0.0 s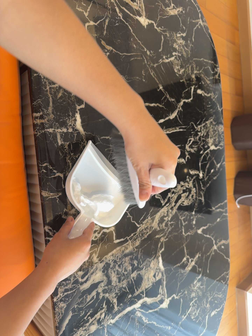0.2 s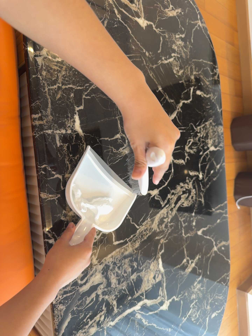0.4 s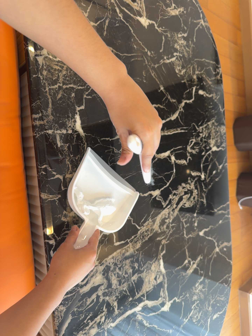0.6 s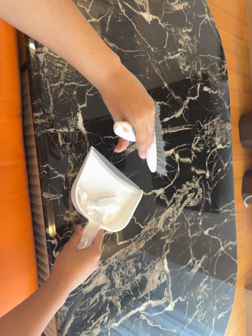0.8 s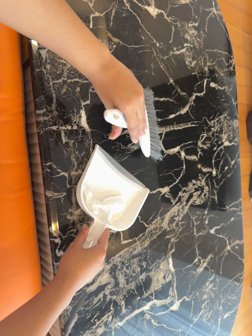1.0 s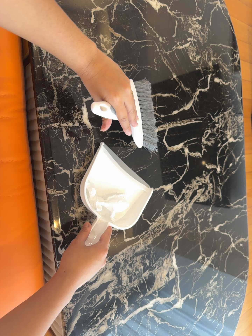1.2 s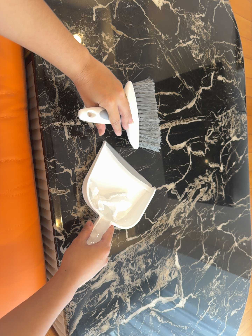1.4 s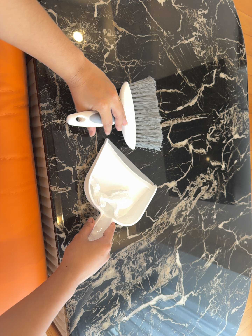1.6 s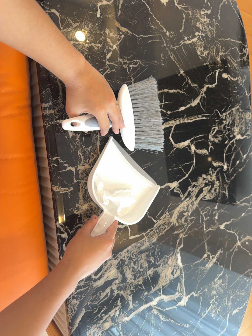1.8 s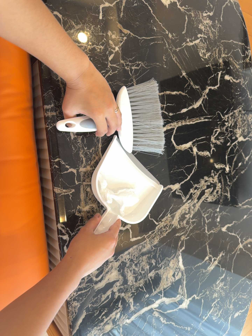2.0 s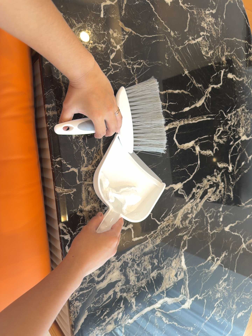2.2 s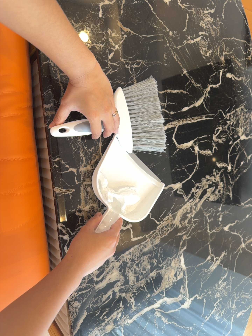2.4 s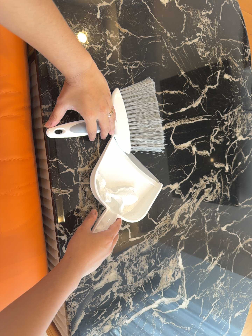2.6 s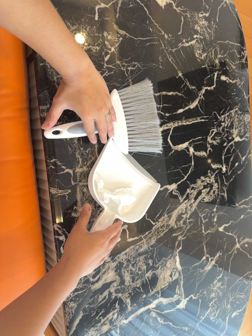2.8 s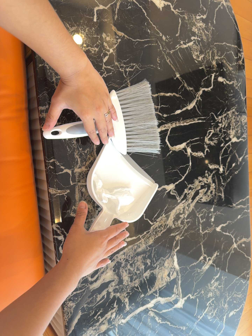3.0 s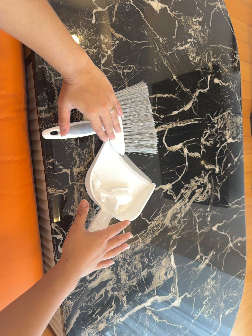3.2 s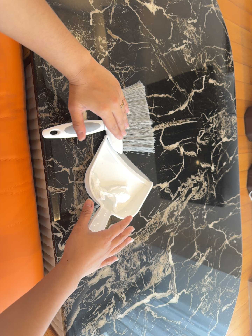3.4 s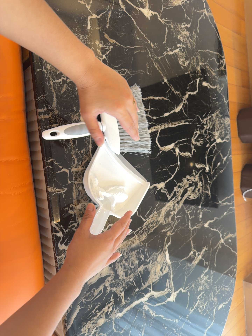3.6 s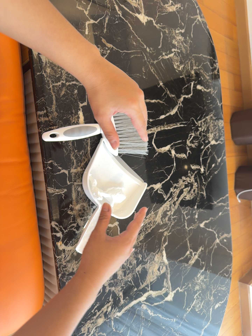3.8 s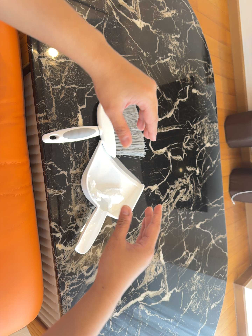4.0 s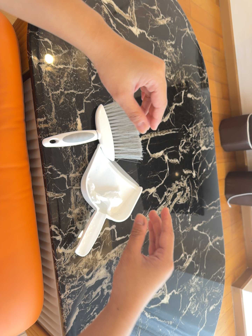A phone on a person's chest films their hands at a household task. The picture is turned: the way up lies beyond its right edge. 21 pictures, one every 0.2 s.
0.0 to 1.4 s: The camera shifts only a little, or ends up much as it began.
1.4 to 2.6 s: The camera keeps its place and its aim.
2.6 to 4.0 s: The camera travels backward, about 7 cm, so what stands in front gets smaller.
The film runs forward here.
